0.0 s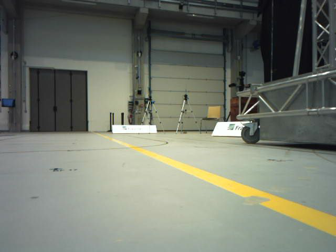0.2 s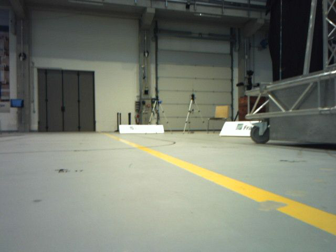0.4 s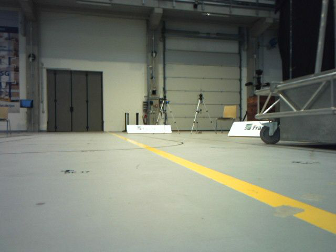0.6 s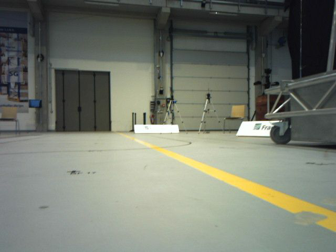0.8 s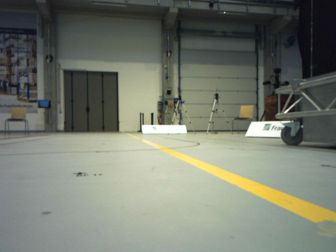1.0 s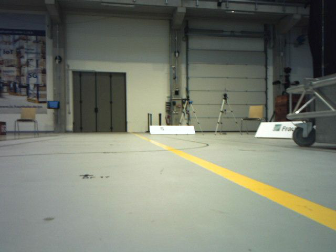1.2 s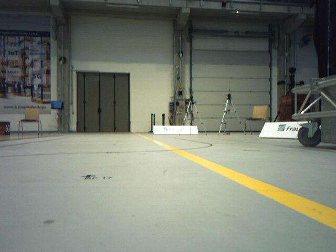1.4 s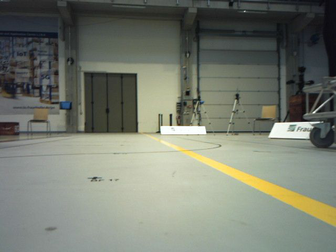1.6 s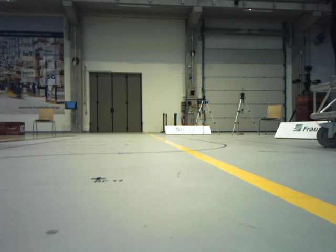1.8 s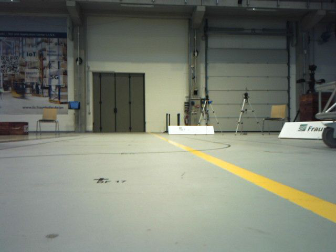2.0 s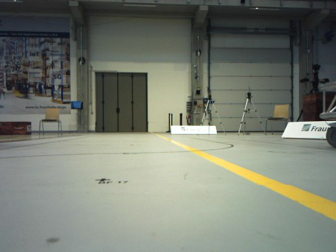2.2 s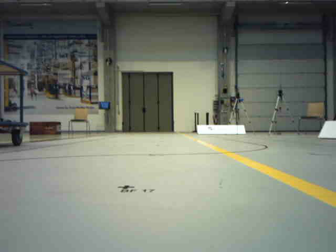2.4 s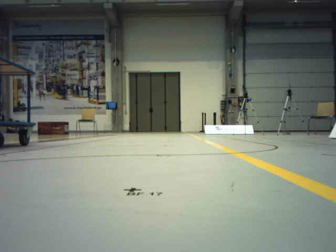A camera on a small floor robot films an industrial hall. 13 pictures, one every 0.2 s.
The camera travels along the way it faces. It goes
forward.
0.0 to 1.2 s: The camera travels forward, about 0.2 m, so what stands in front looms larger.
1.2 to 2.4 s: The scene slides to the right, as the camera pans about 10 degrees to its left. It travels forward, about 0.3 m, so what stands in front looms larger.
The film runs forward here.
